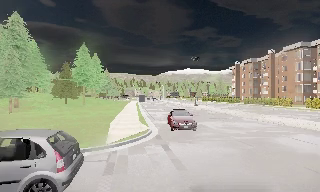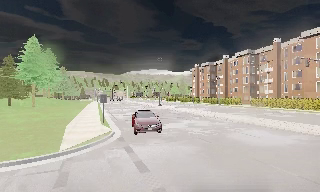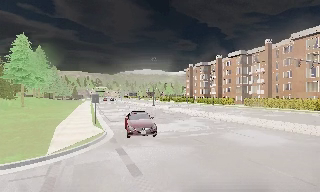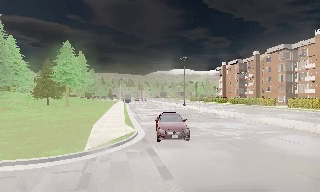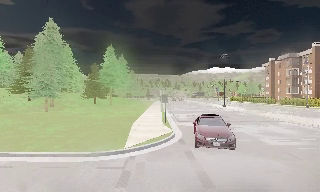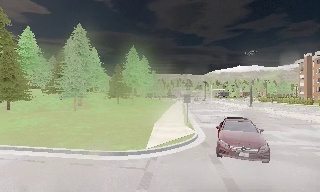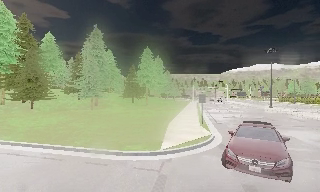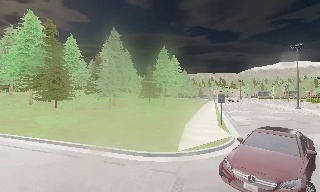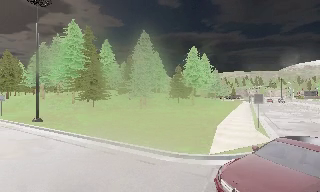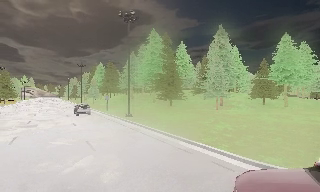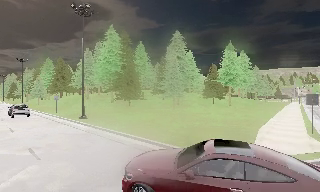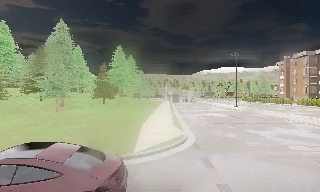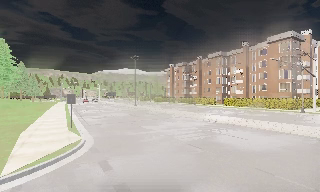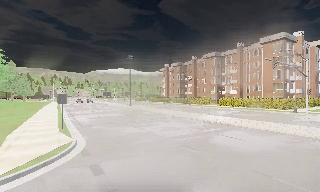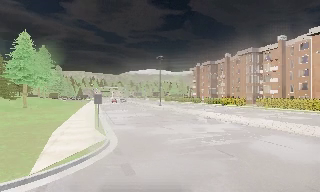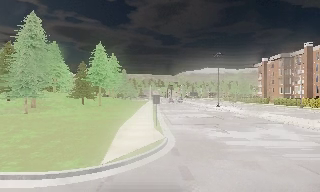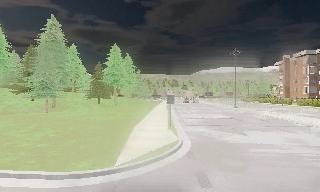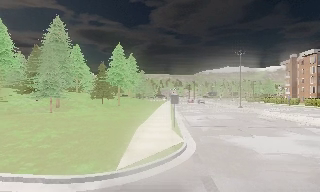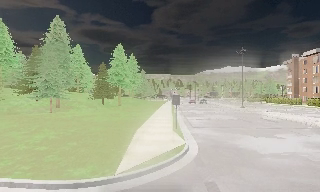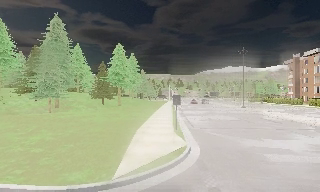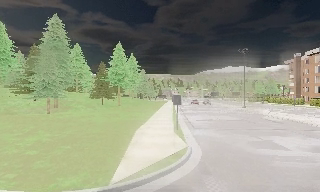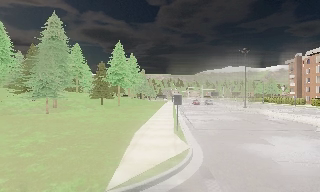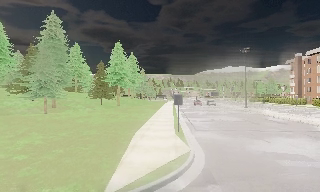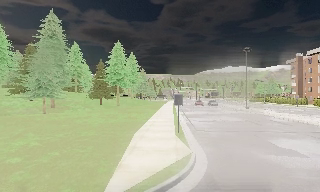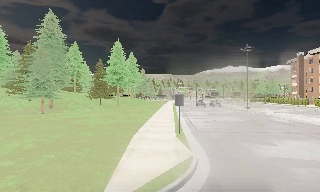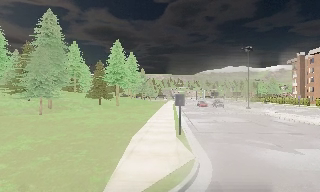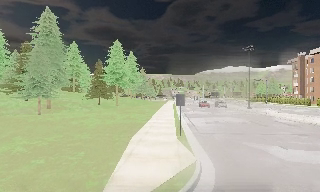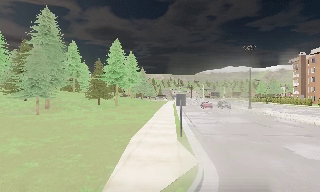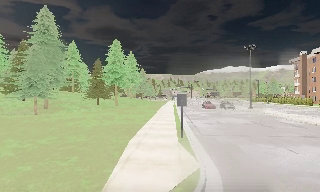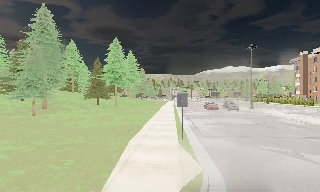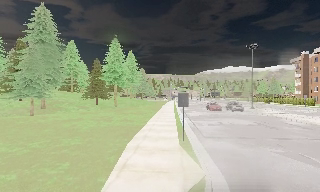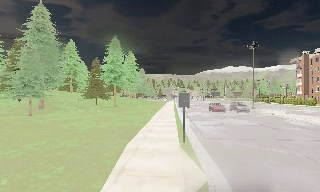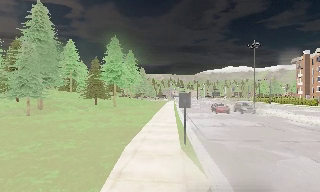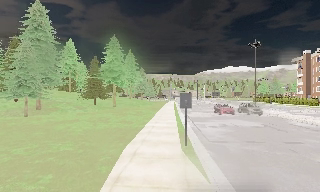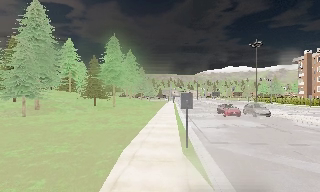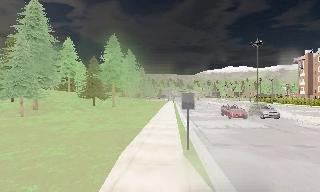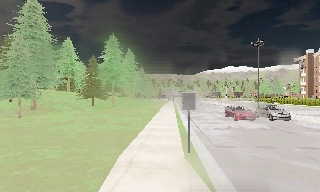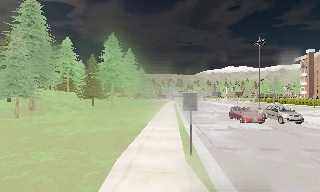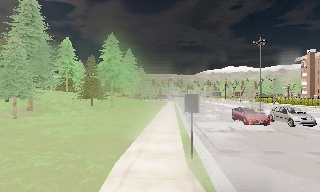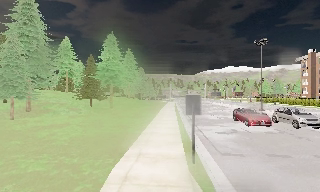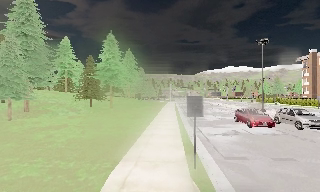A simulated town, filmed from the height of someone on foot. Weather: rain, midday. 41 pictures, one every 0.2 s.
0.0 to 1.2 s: The camera swings to its left by about 20 degrees, and the scene slides to the right. It travels forward, about 1.5 m, so what stands in front looms larger.
1.2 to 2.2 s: The camera shifts only a little, or ends up much as it began.
2.2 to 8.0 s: The camera travels forward, about 8 m, so what stands in front looms larger.
The film runs forward here.
